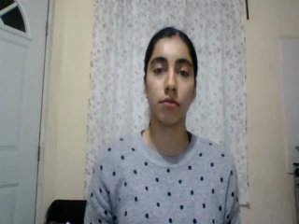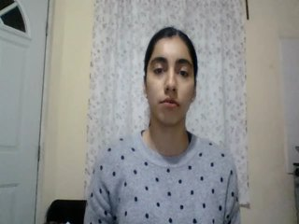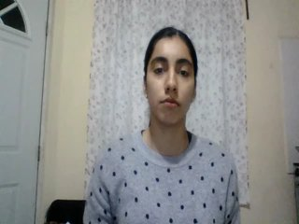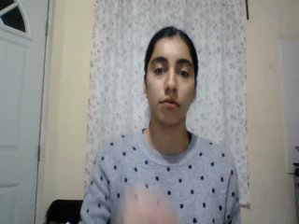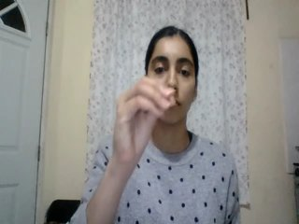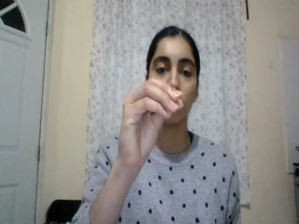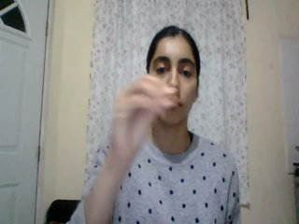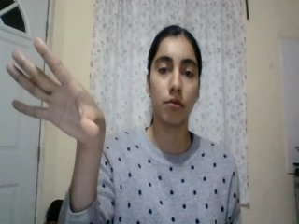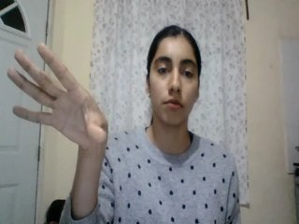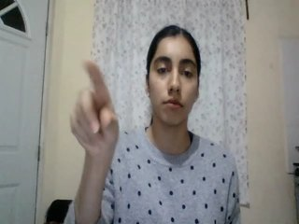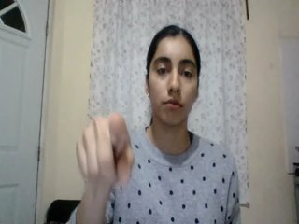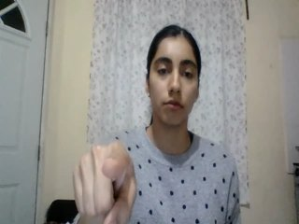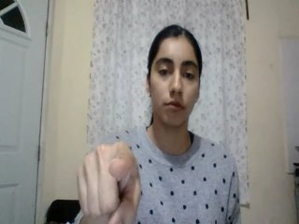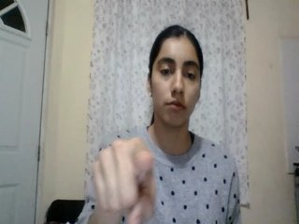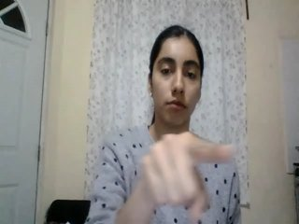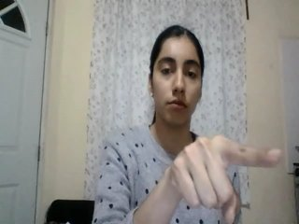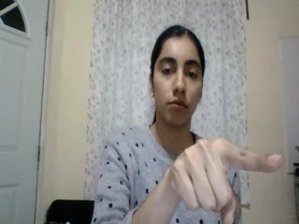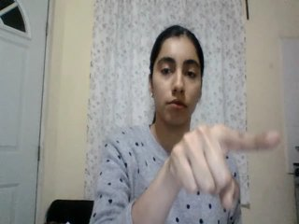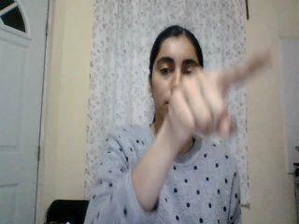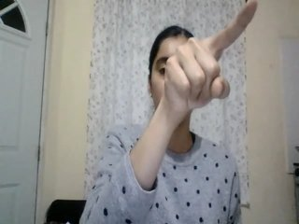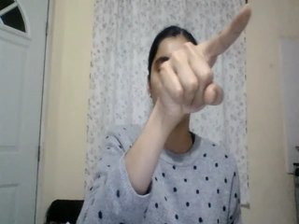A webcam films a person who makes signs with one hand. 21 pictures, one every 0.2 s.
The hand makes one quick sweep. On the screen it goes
to the left.
0.0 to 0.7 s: Non-gesture.
0.8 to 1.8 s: On the screen the hand sweeps to the left. The name of the sign: Throw right.
1.9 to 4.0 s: Pointing with one finger.
